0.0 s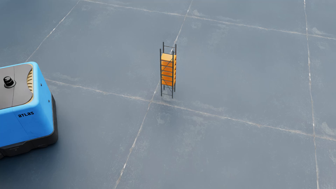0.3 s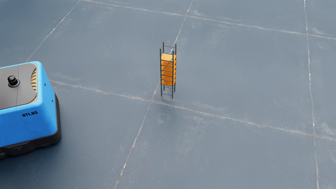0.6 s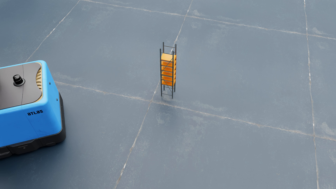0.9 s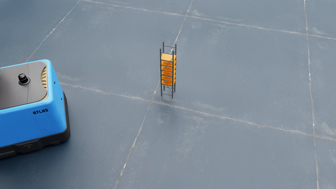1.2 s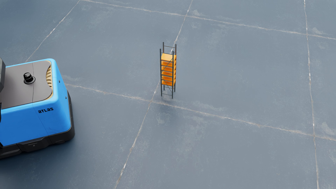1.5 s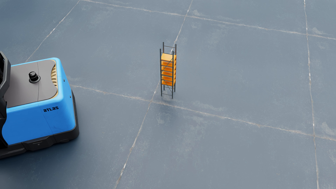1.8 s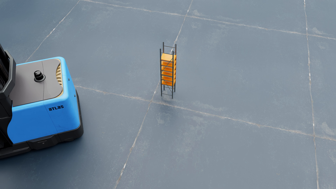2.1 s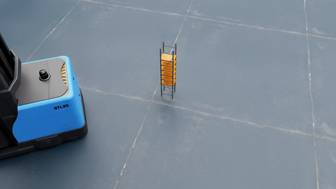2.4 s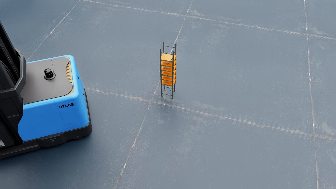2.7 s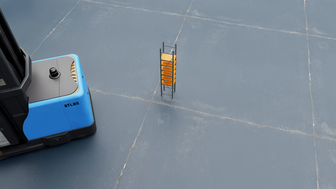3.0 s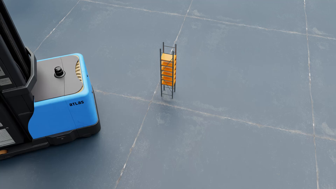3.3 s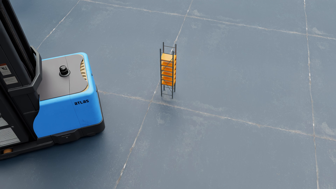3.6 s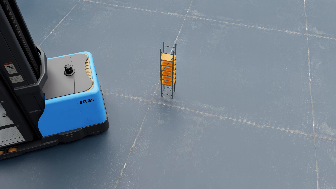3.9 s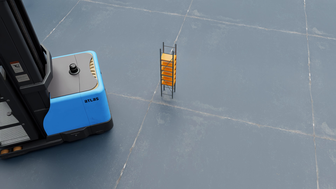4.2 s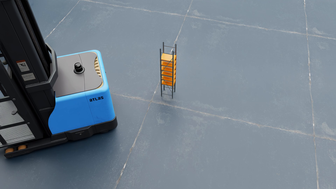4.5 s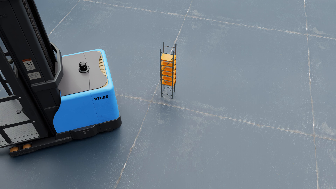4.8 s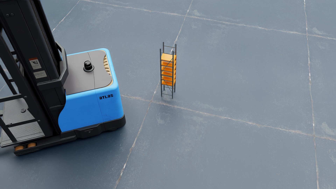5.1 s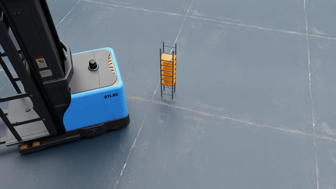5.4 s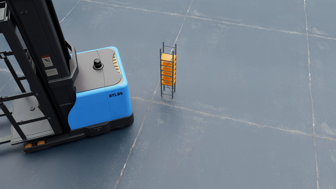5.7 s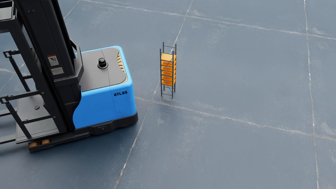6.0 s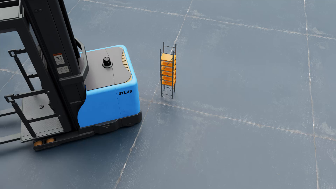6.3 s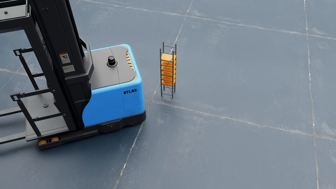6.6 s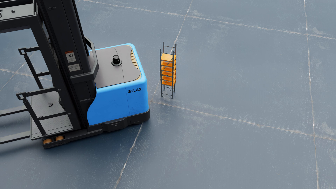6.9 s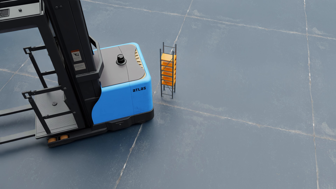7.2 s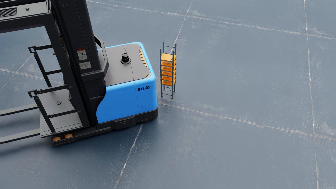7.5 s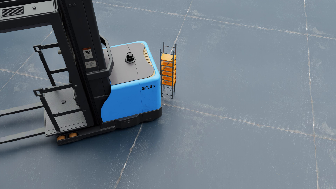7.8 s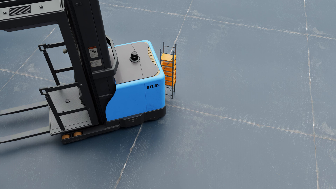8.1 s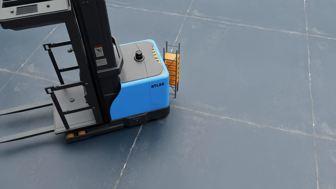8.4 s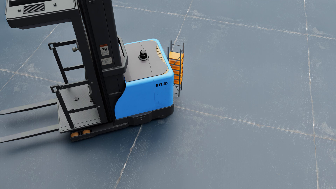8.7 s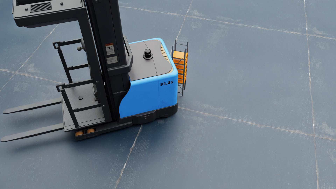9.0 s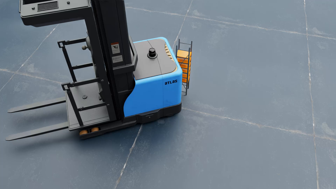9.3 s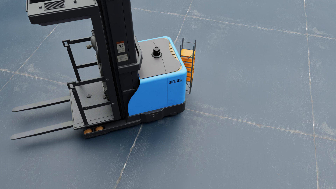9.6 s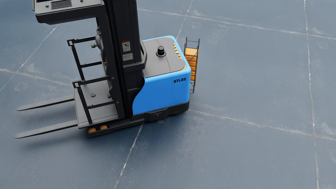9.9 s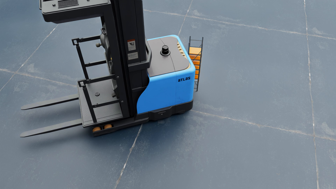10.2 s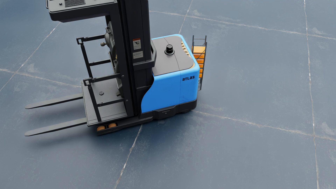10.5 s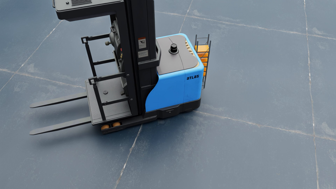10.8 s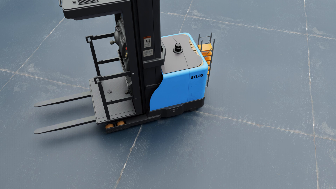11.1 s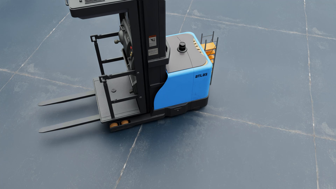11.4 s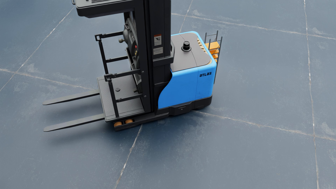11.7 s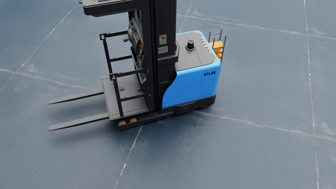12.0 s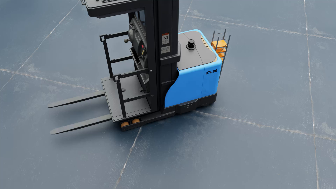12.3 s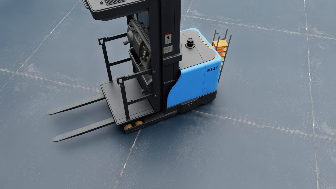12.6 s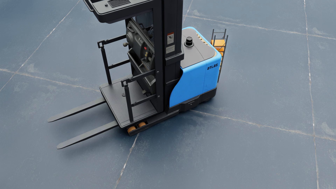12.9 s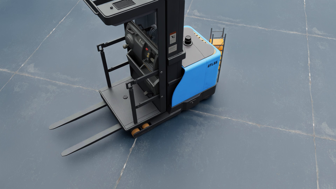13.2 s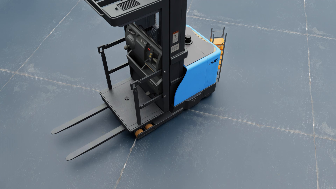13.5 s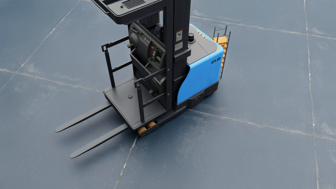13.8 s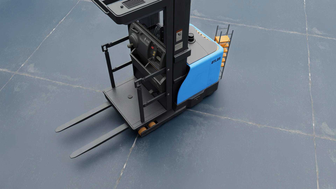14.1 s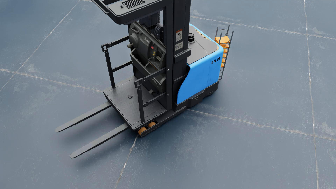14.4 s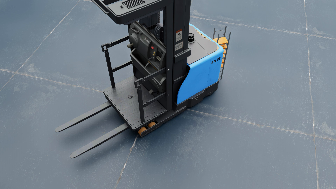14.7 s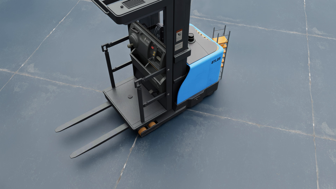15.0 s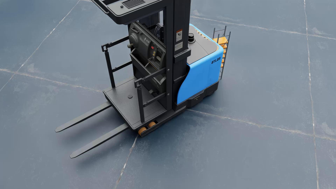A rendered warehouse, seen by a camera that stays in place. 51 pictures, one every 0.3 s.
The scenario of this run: A forklift runs into an object in its way.
